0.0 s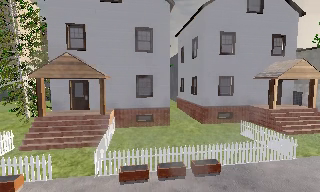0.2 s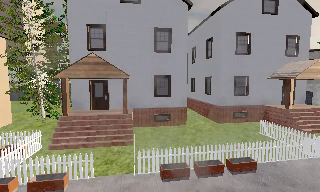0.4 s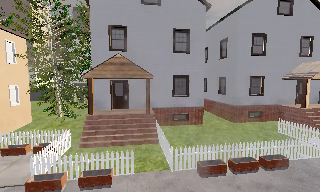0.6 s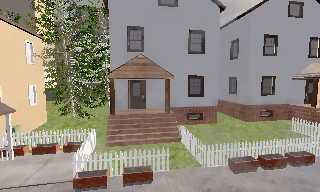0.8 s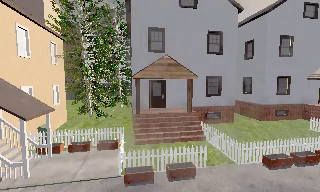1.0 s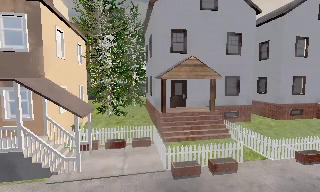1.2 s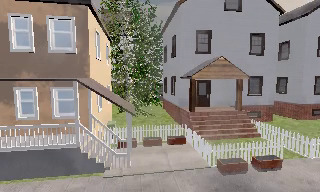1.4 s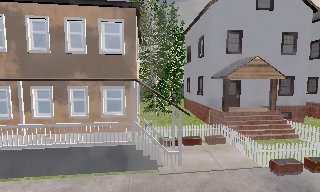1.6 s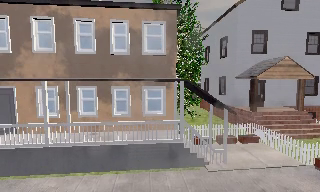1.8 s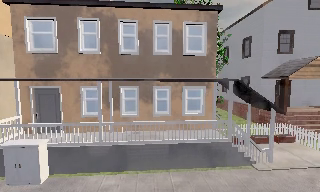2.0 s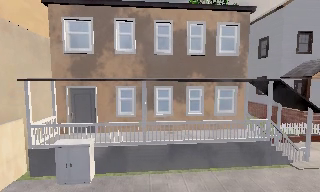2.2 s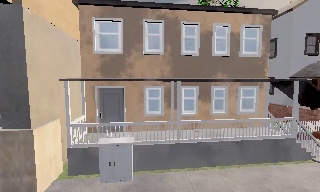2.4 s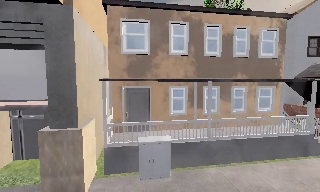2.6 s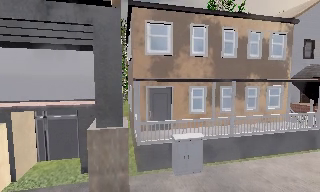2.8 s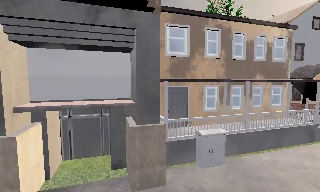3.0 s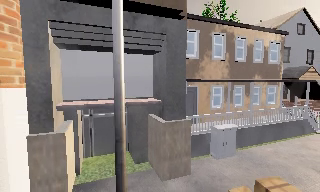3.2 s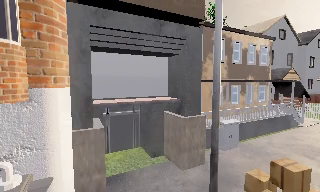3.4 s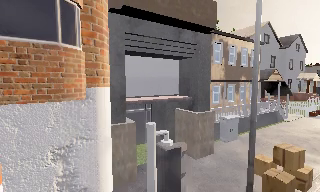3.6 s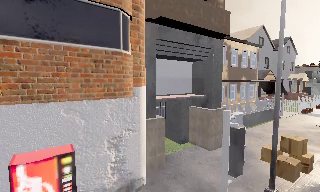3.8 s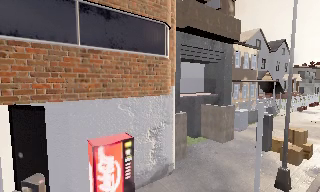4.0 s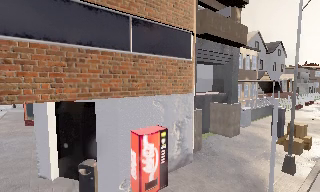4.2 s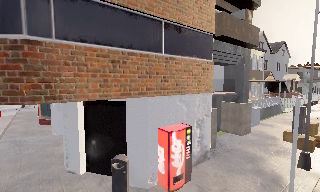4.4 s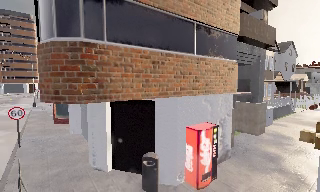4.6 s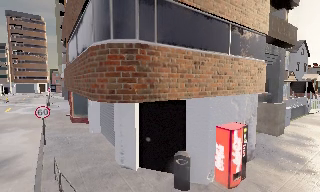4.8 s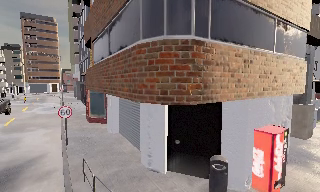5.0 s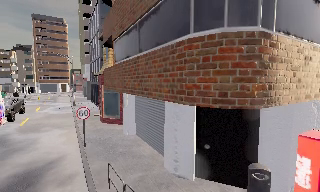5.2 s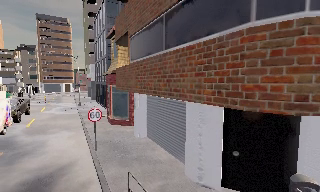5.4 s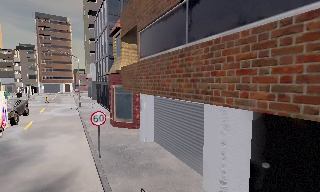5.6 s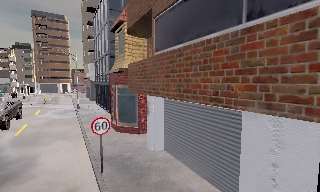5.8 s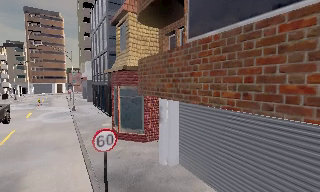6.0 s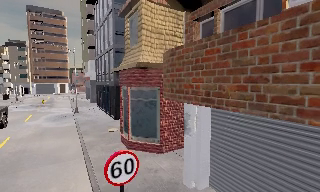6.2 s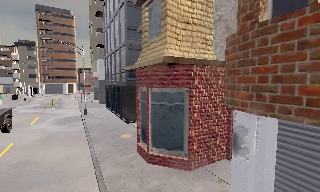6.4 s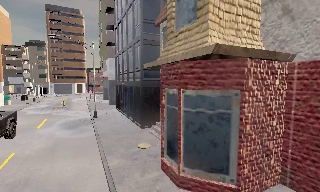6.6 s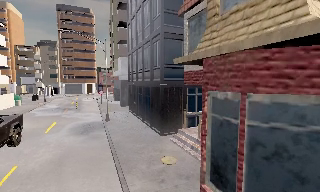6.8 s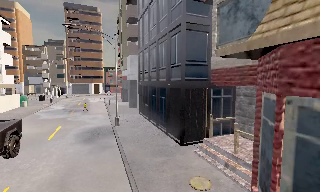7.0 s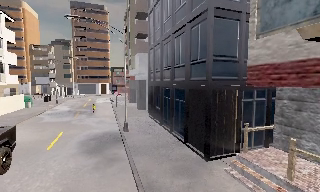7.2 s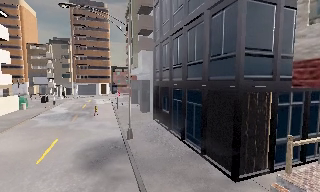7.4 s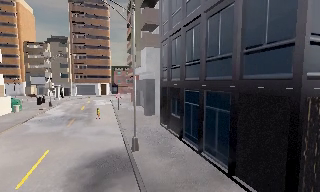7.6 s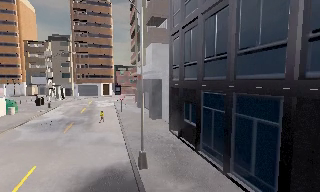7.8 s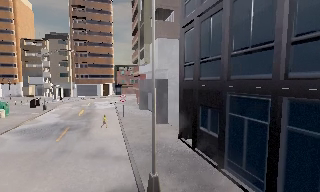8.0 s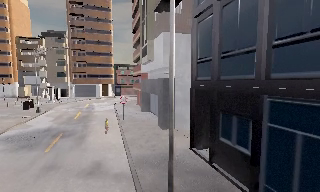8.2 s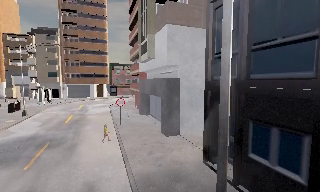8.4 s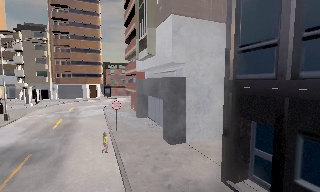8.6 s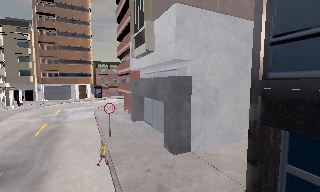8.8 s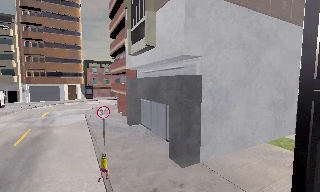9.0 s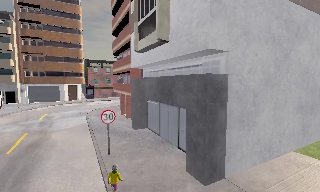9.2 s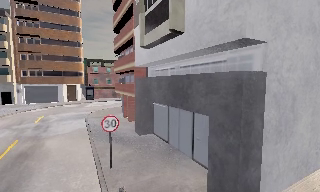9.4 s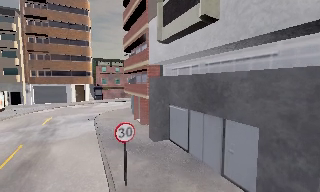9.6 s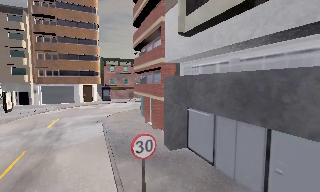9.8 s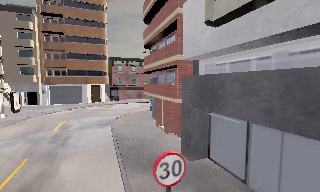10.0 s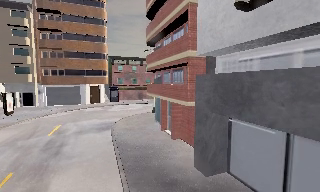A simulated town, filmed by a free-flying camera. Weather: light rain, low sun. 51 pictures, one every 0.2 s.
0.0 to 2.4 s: The camera travels to its left, about 20 m, so close, fixed things drift to the right.
2.4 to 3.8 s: The camera pans to its right, which is clockwise from overhead, by about 25 degrees. It travels to its left and backward, about 11 m.
3.8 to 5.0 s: The camera travels to its left, about 6 m, so close, fixed things drift to the right.
5.0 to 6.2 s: The camera travels forward and to its left, about 8 m, so what stands in front looms larger. It gains speed.
6.2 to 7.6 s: The scene slides to the right, as the camera pans about 10 degrees to its left. It travels forward and to its left, about 13 m, so what stands in front looms larger.
7.6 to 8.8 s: The camera travels forward, about 9 m, so what stands in front looms larger.
8.8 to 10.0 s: The camera travels forward and to its left, about 8 m, so what stands in front looms larger.
The film runs forward here.
